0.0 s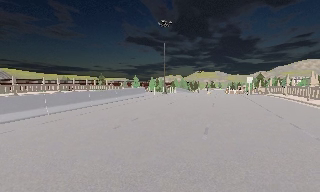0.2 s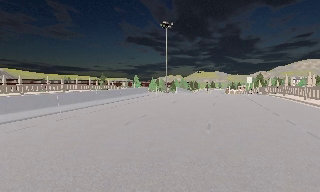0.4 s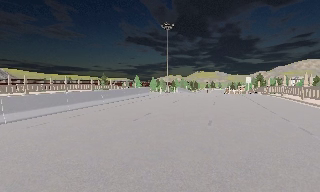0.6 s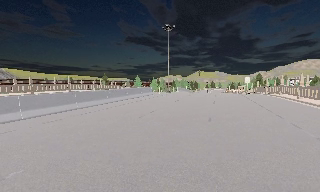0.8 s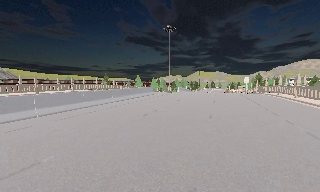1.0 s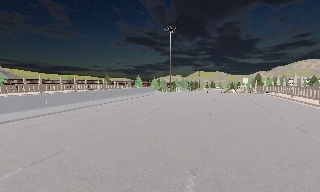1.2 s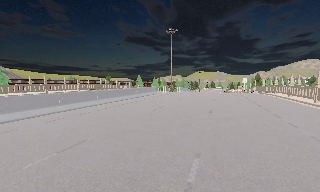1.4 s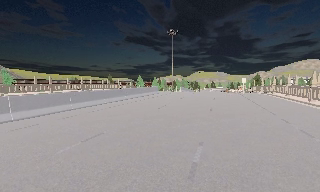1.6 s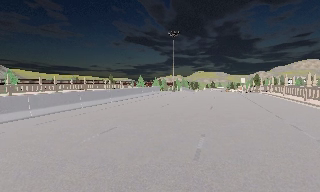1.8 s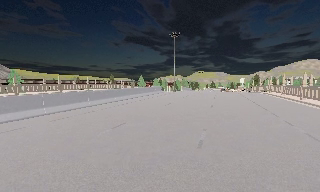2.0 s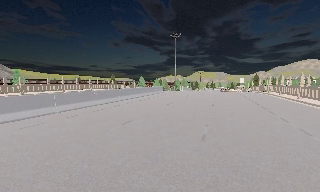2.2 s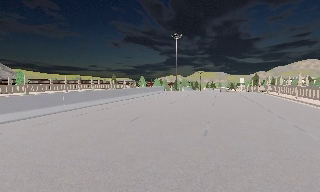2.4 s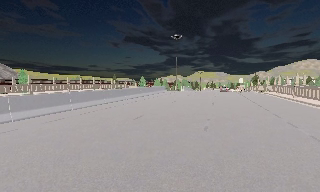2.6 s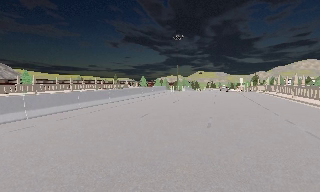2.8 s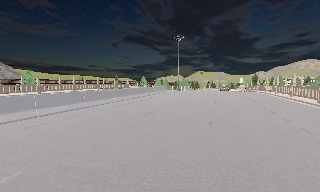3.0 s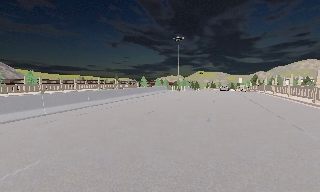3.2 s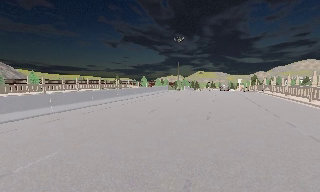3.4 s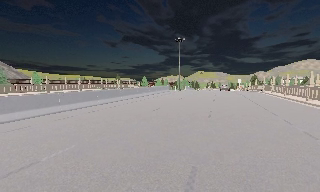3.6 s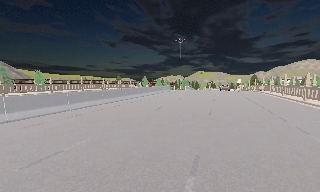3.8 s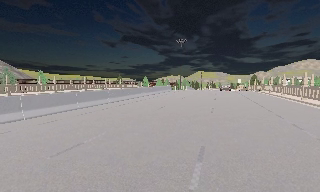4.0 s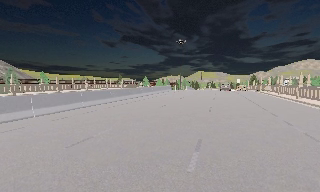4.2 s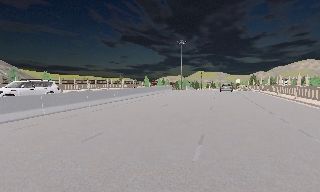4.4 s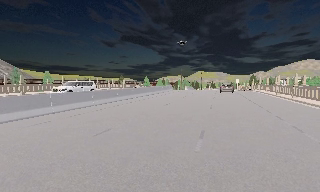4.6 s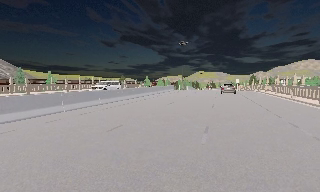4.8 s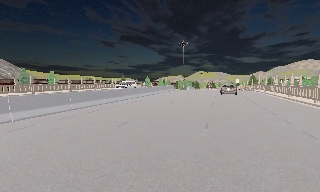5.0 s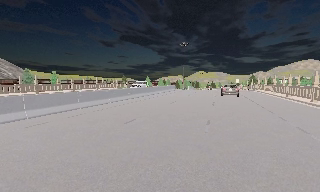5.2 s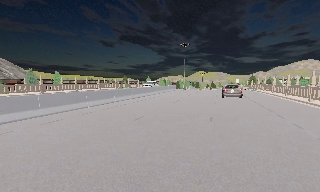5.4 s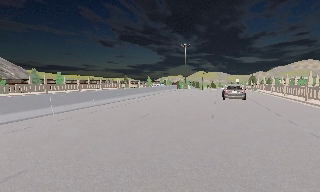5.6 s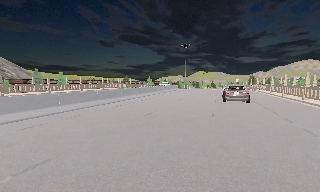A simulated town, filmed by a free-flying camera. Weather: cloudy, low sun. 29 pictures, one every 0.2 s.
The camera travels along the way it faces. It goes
backward.
0.0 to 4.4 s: The camera travels backward, about 14 m, so what stands in front gets smaller.
4.4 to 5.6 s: The camera travels backward and to its left, about 3.5 m, so what stands in front gets smaller.
The film runs backward here.
